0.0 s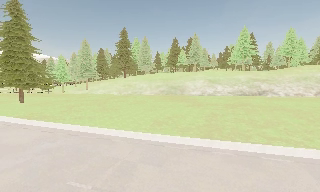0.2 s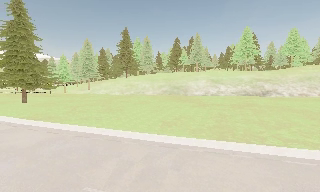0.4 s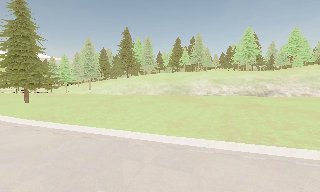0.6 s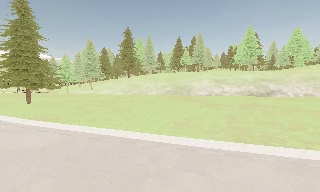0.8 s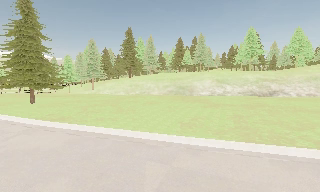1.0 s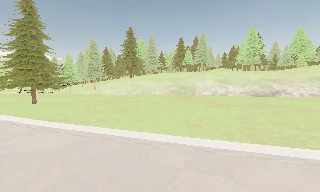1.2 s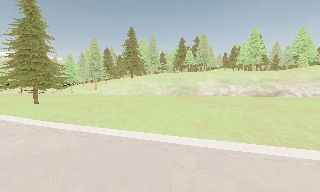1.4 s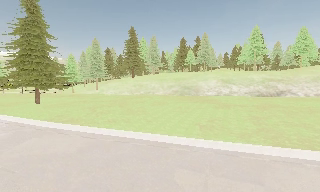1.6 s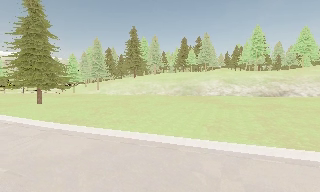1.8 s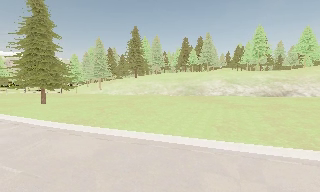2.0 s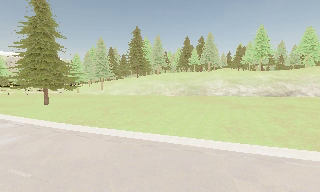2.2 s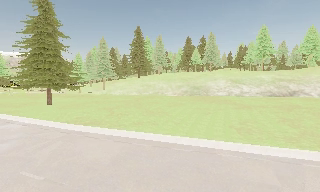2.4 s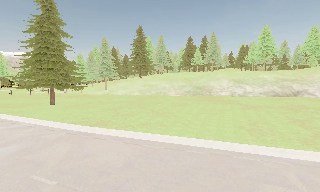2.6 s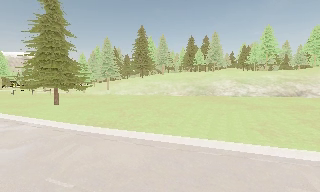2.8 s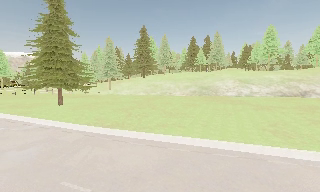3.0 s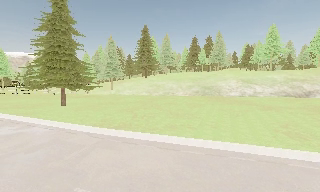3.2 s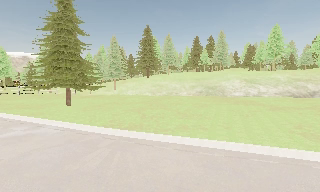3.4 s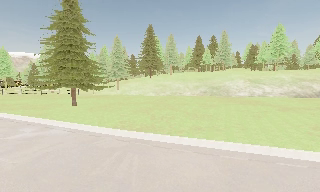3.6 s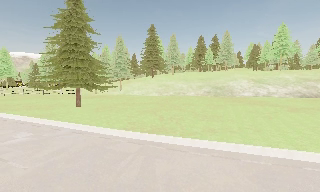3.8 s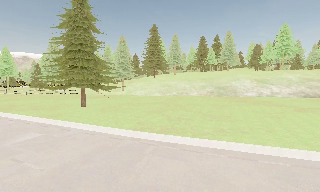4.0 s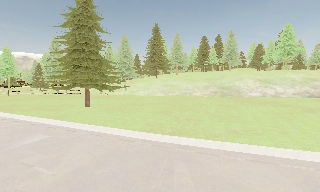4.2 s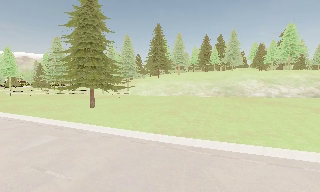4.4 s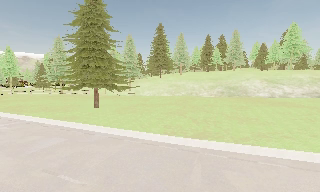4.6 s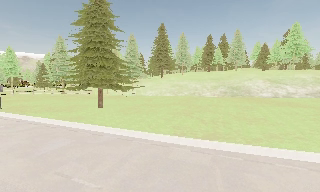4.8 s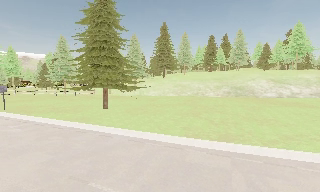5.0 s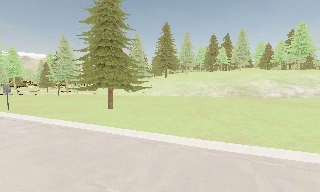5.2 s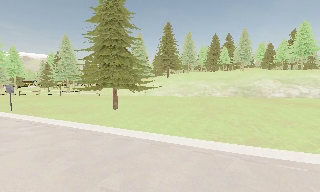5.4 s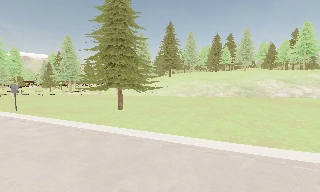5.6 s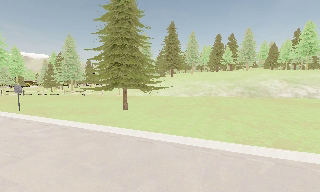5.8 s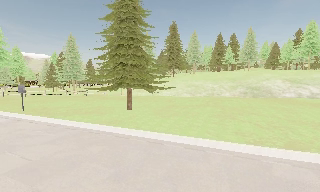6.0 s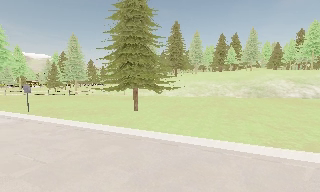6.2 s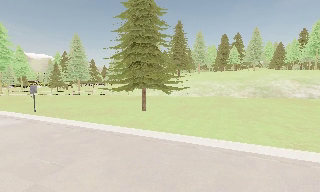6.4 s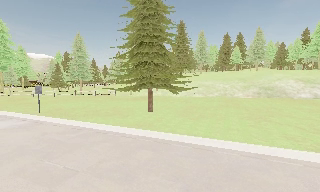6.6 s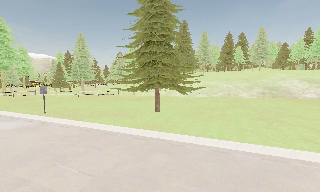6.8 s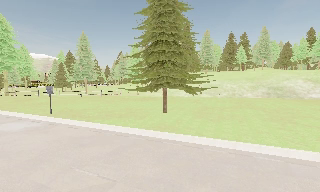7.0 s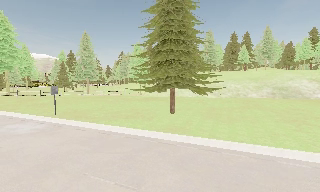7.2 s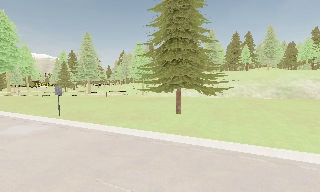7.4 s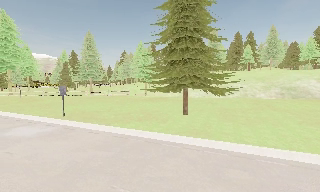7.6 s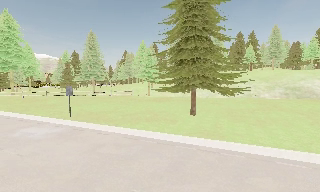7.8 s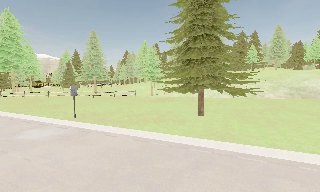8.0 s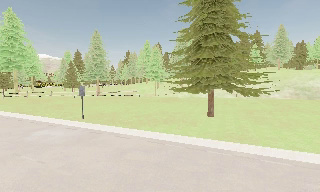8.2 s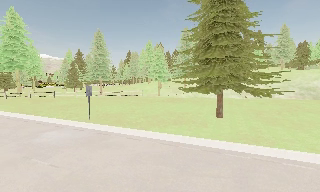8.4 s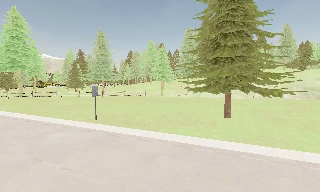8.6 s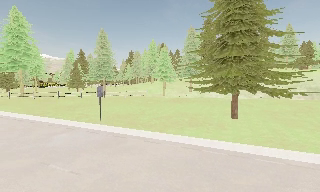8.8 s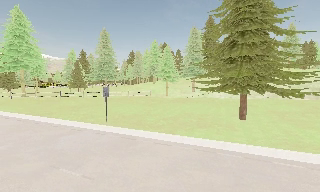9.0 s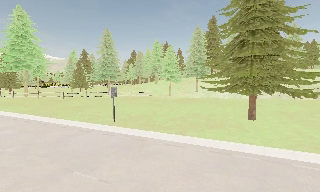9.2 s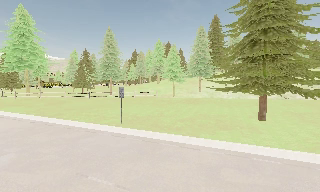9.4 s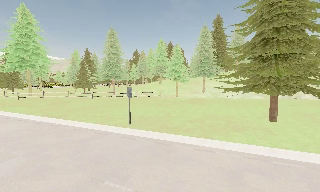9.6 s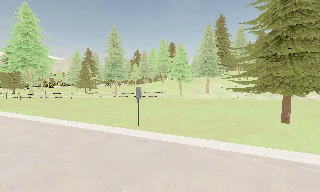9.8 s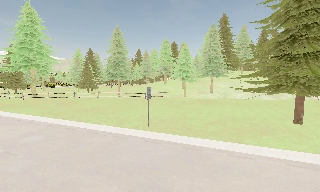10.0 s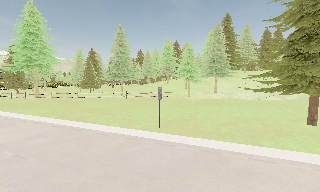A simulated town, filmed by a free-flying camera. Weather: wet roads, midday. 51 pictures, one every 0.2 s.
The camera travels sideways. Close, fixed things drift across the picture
to the right.
0.0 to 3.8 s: The camera travels to its left, about 11 m, so close, fixed things drift to the right.
3.8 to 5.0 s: The camera travels to its left and forward, about 4 m, so close, fixed things drift to the right.
5.0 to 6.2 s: The camera travels to its left, about 4 m, so close, fixed things drift to the right.
6.2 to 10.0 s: The camera travels to its left and forward, about 13 m, so close, fixed things drift to the right.
The film runs forward here.
